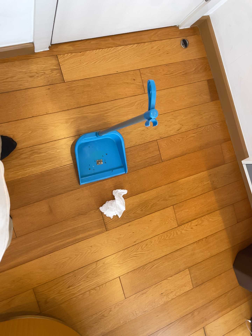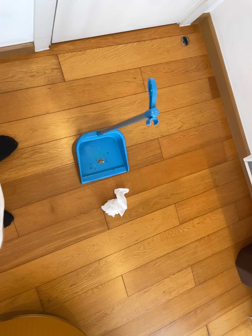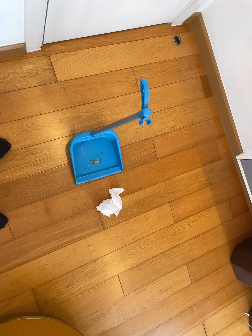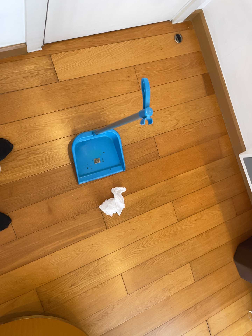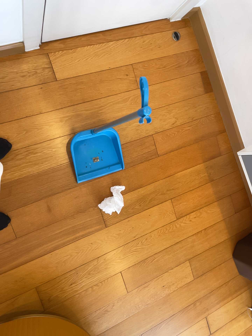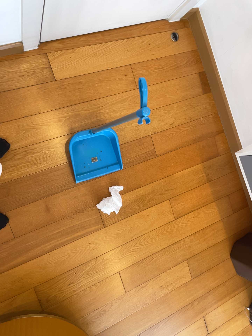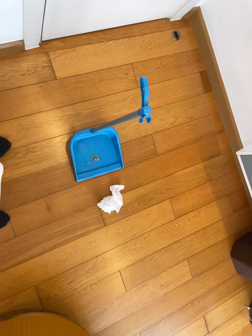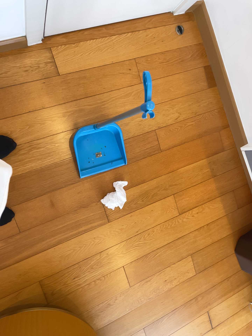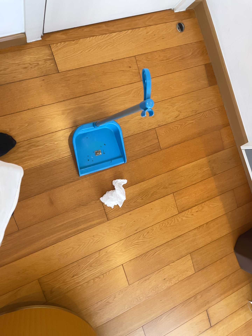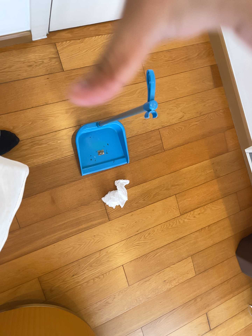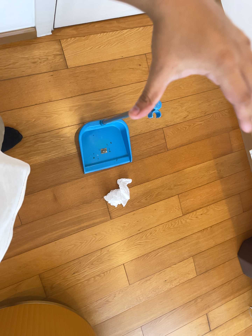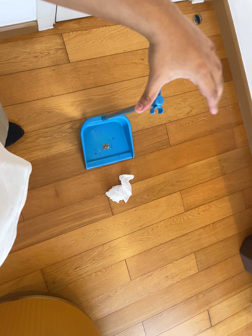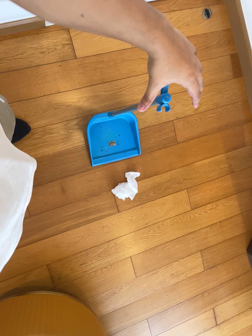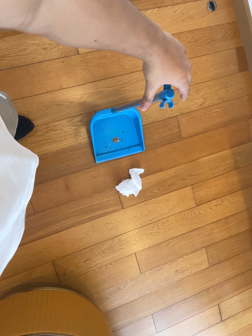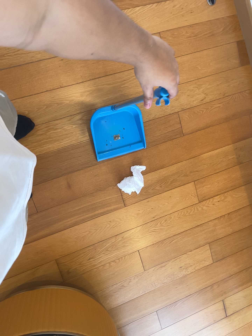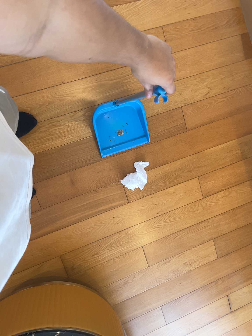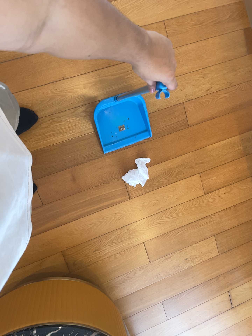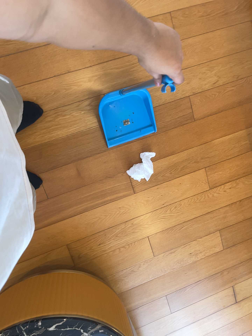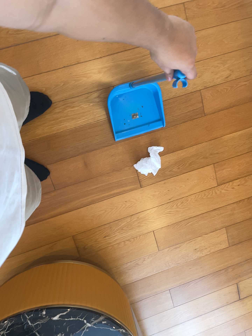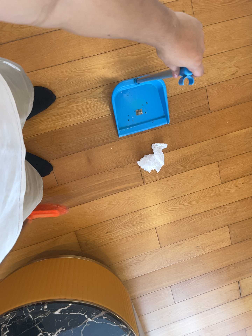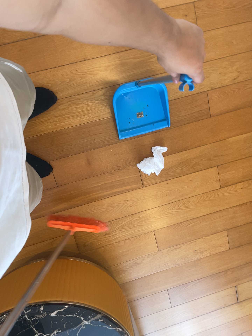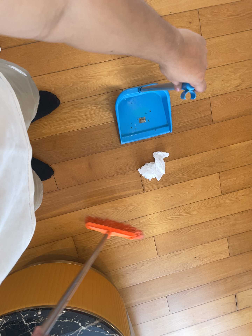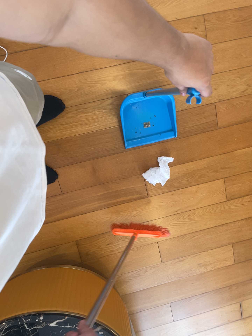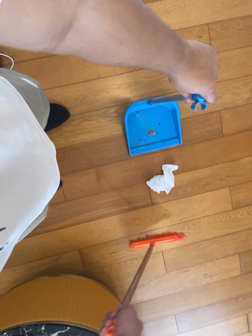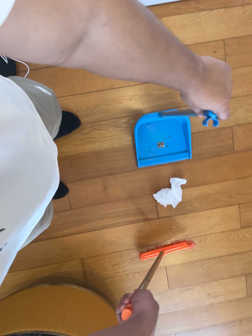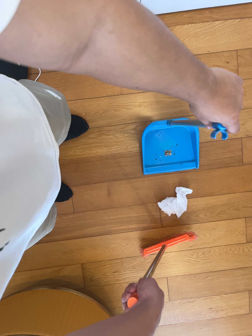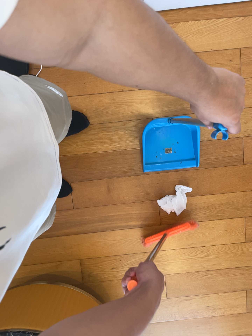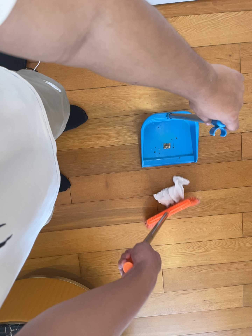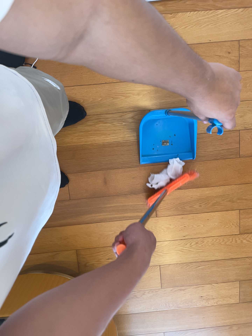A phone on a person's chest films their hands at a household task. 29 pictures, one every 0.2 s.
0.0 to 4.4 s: The scene slides to the right, as the camera pans about 10 degrees to its left. It travels forward and toward the top of its view, about 10 cm, so what stands in front looms larger. Its aim tips toward the bottom of its view by about 10 degrees.
4.4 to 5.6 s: The camera rolls about its line of sight by about 10 degrees, and the scene rotates clockwise.
The film runs forward here.
